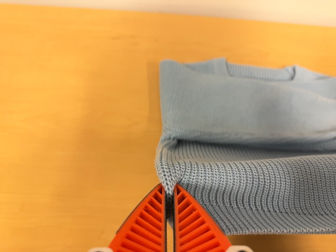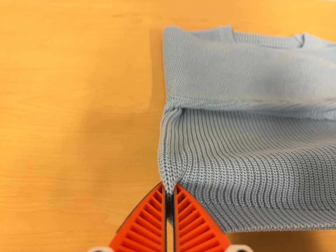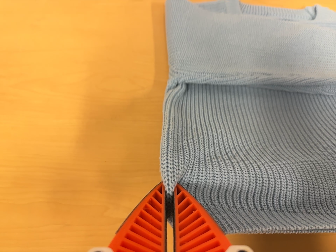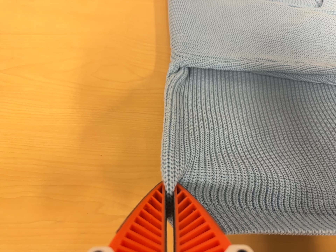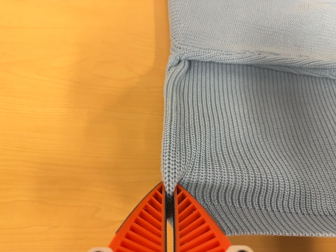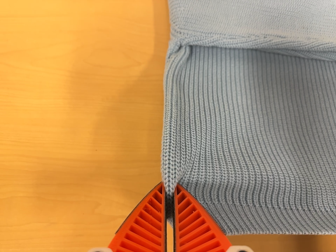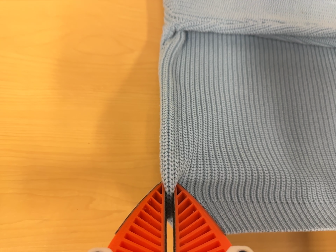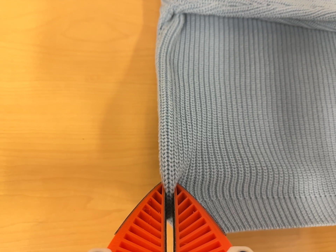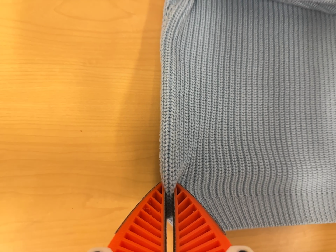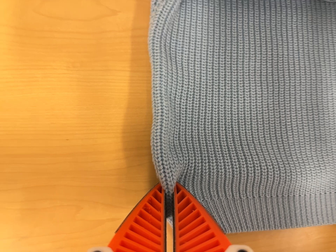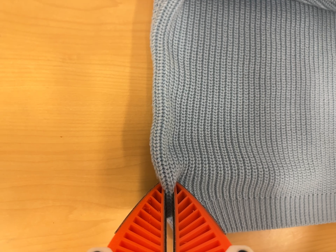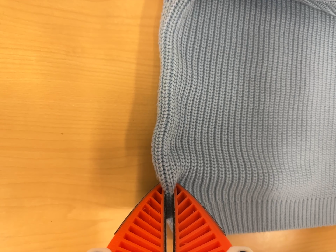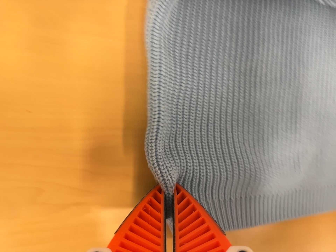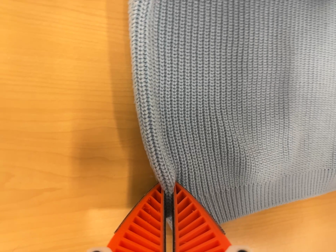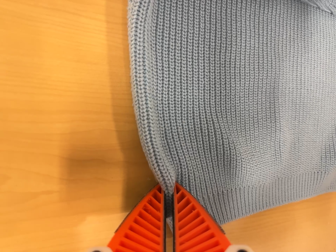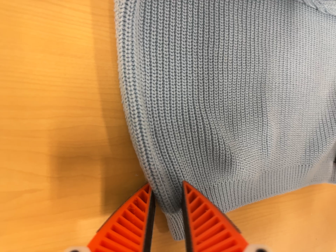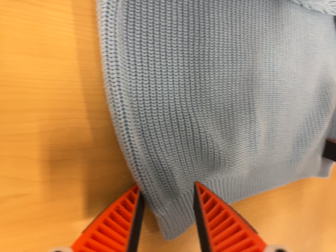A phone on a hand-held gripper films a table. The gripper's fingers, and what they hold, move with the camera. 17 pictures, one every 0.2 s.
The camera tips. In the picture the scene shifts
upward.
0.0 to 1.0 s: The camera travels forward, about 10 cm, so what stands in front looms larger. Its aim tips toward the bottom of its view by about 10 degrees, and the scene shifts upward.
1.0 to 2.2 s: The camera pans to its right by about 15 degrees. It travels forward, toward the top of its view and to its left, about 10 cm, so what stands in front looms larger. Its aim tips toward the bottom of its view by about 20 degrees, and the scene shifts upward.
2.2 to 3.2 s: The camera pans to its right by about 15 degrees.
The film runs backward here.
